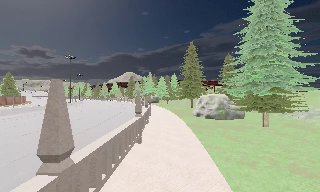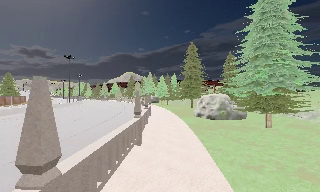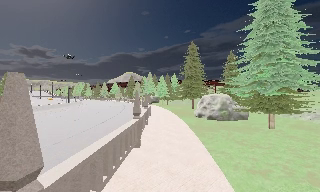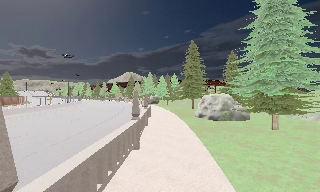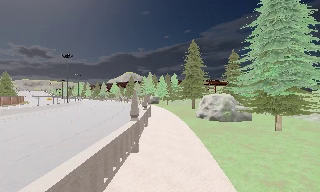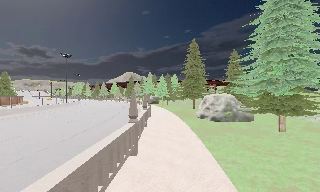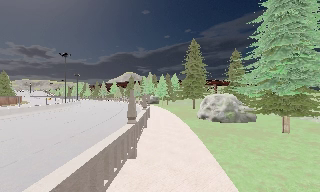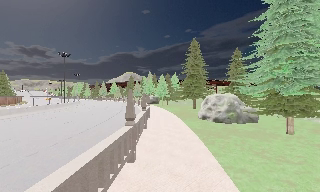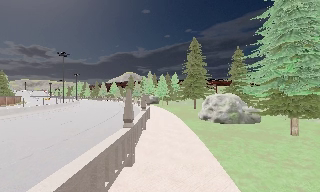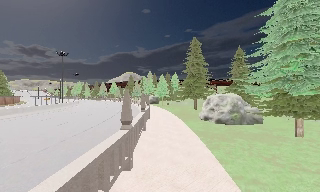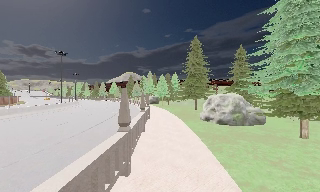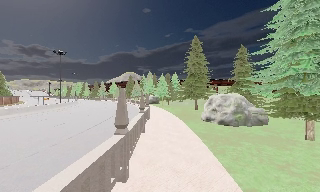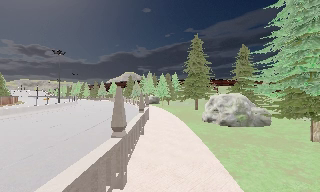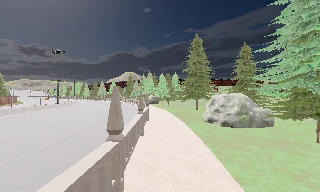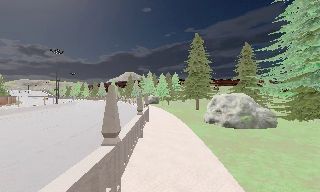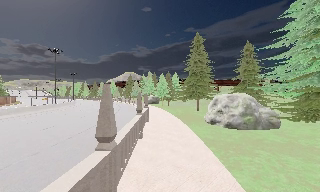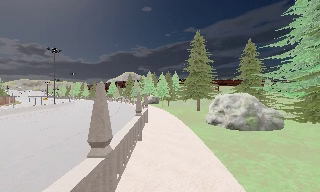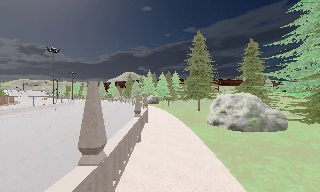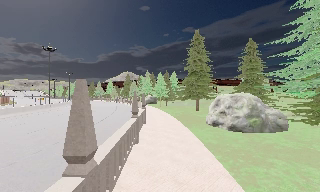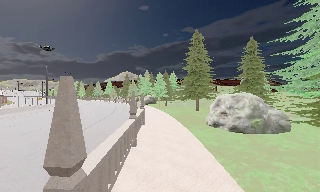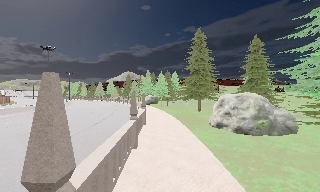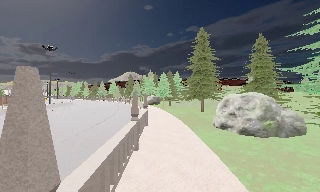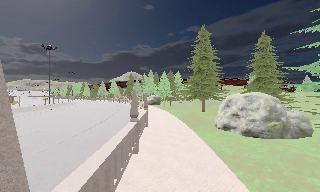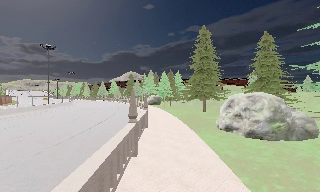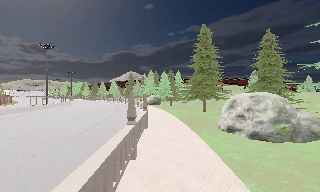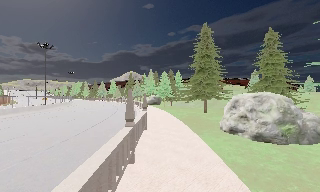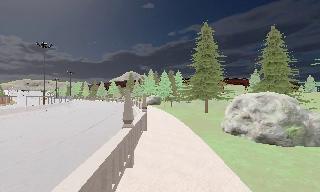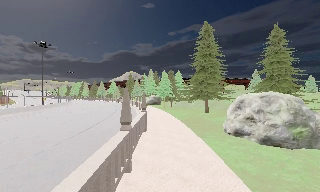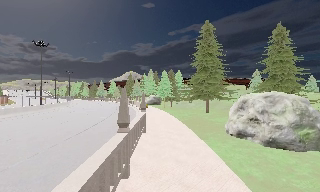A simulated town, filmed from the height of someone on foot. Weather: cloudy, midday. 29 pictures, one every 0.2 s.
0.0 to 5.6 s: The camera travels forward, about 10 m, so what stands in front looms larger.
The film runs forward here.
